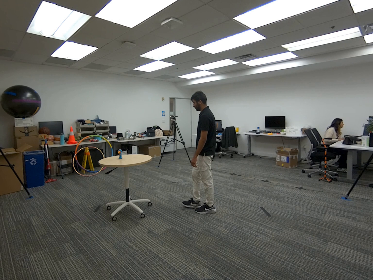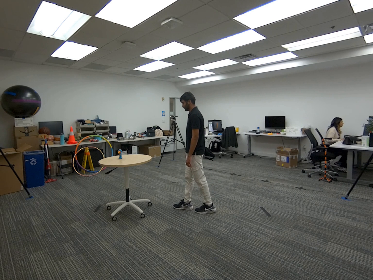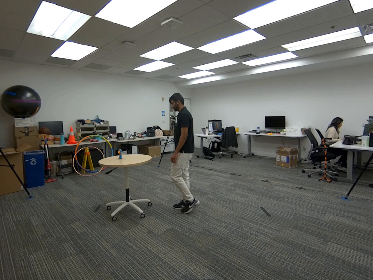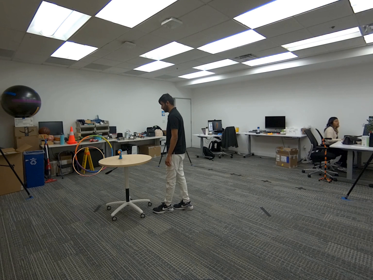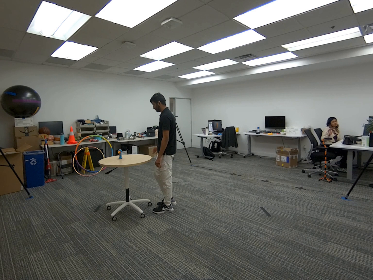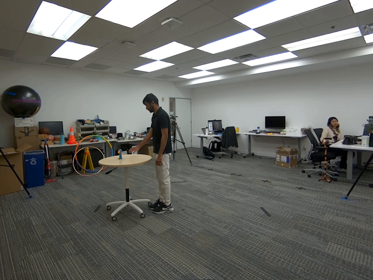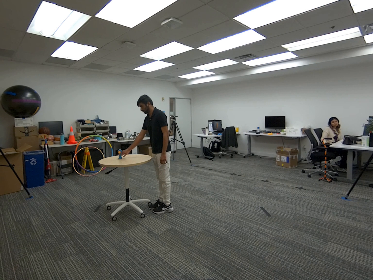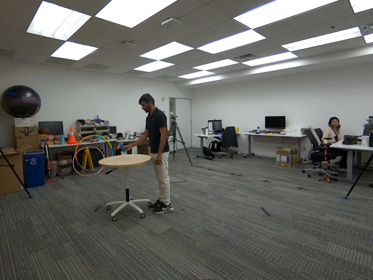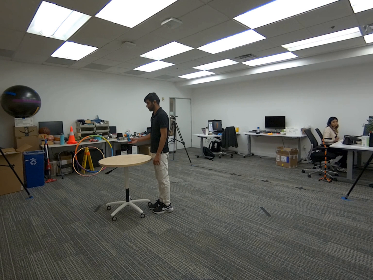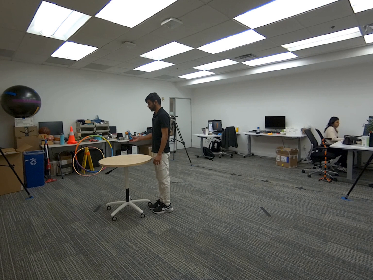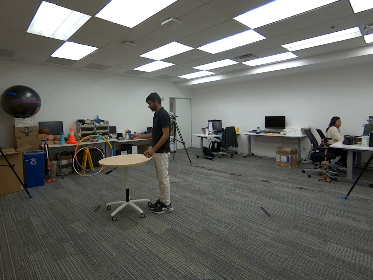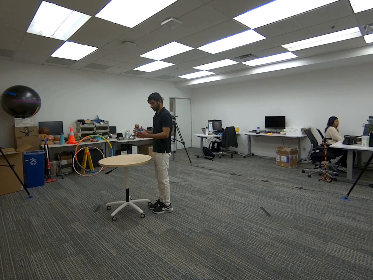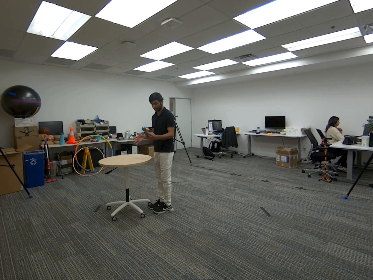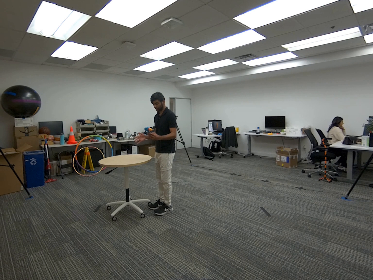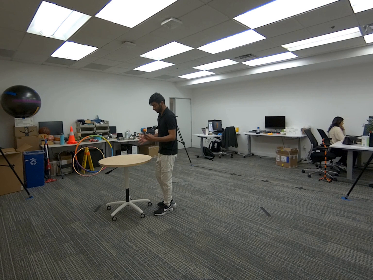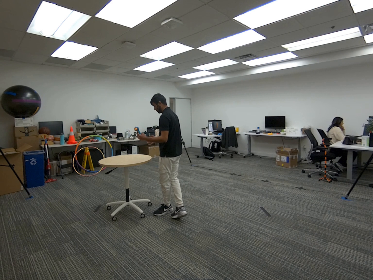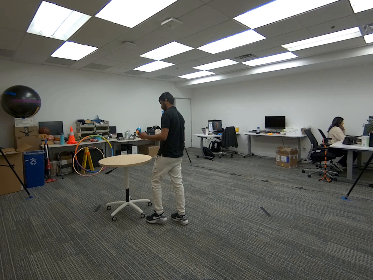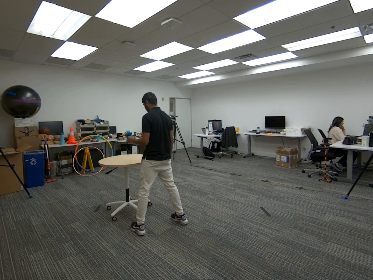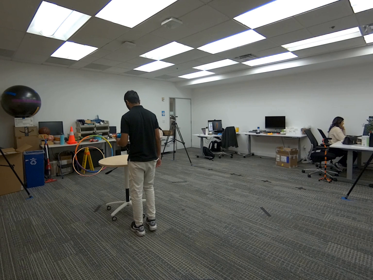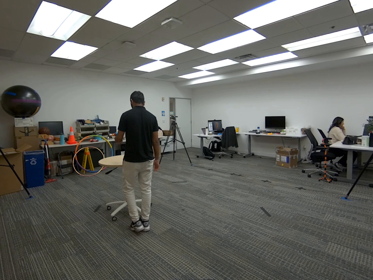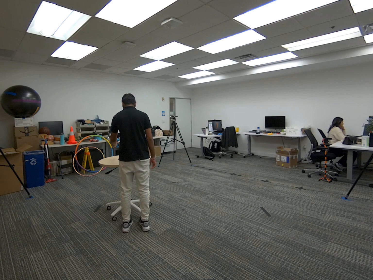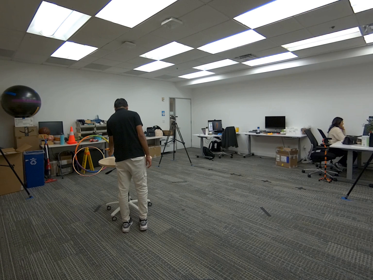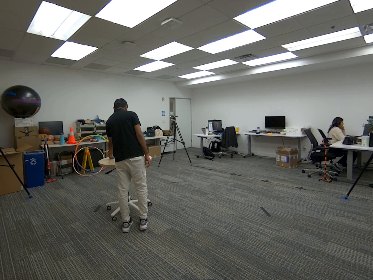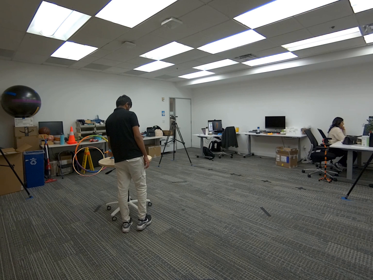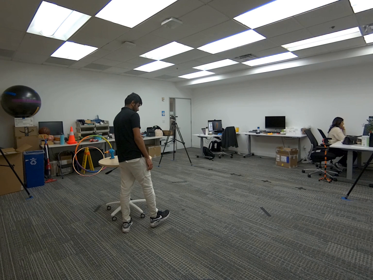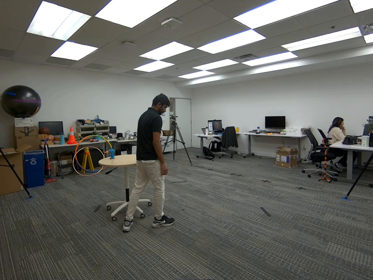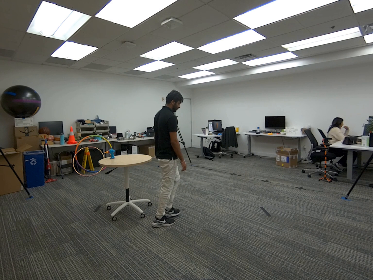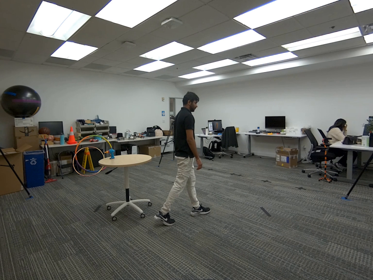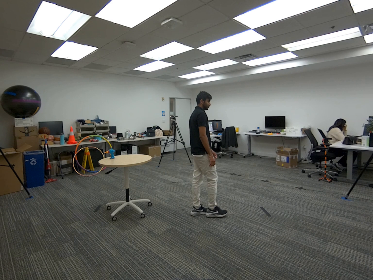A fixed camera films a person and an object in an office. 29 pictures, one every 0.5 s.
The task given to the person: Walk over to the toy drill on the round table and pick up the toy drill using one hand and toss in the air. Catch using one hand and then place the toy drill back on the round table.
